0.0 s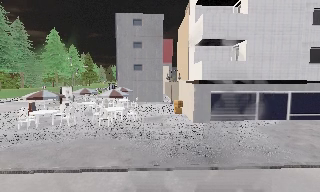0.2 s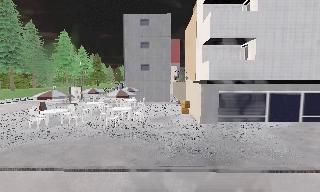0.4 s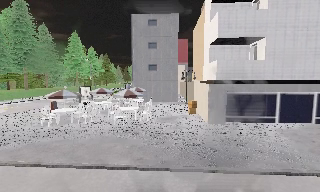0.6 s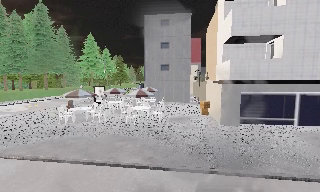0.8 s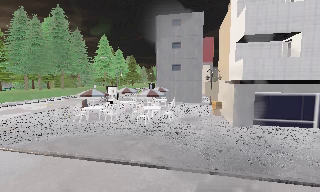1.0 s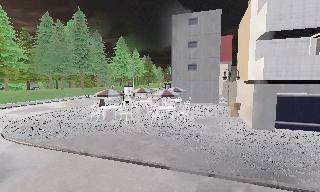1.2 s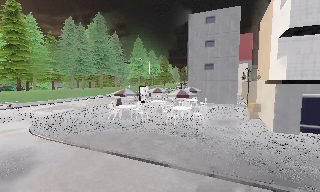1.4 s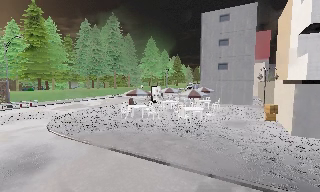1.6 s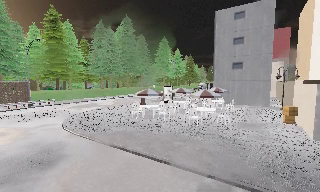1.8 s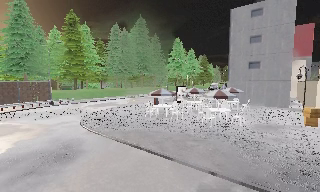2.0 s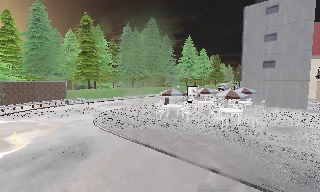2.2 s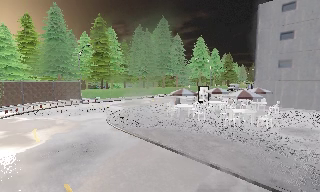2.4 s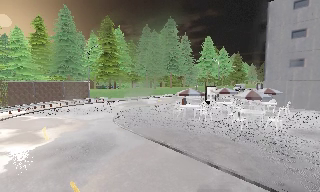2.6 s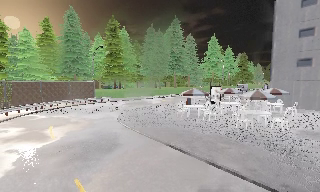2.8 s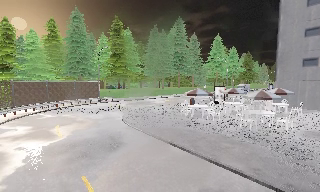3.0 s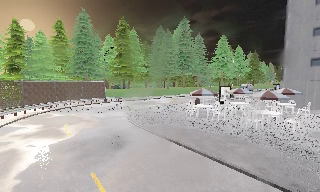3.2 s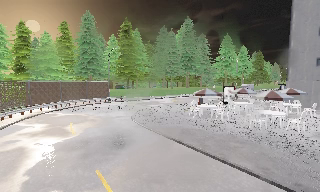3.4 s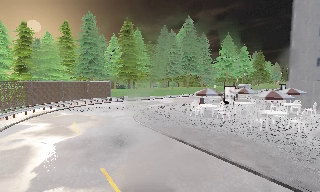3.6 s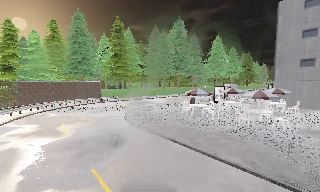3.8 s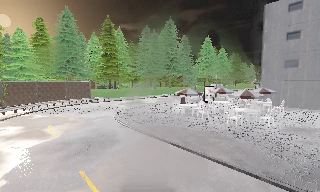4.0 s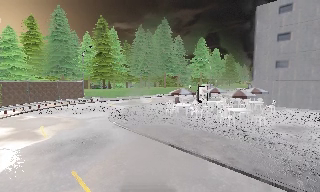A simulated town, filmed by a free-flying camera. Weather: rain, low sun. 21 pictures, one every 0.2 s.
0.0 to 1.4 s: The camera pans to its left, which is counterclockwise from overhead, by about 30 degrees. It travels to its right, about 0.5 m.
1.4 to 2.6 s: The scene slides to the right, as the camera pans about 20 degrees to its left.
2.6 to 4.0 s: The camera travels backward, about 0.5 m, so what stands in front gets smaller.
The film runs forward here.
